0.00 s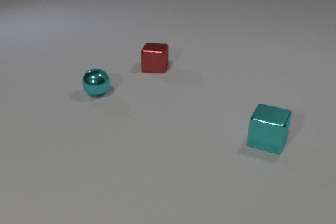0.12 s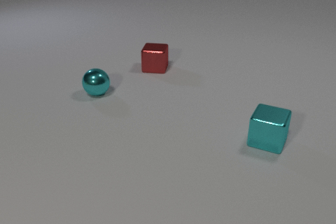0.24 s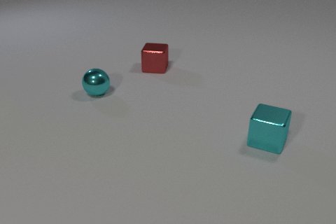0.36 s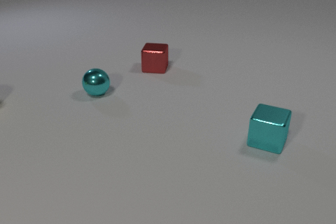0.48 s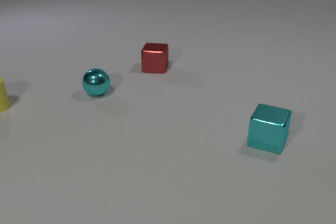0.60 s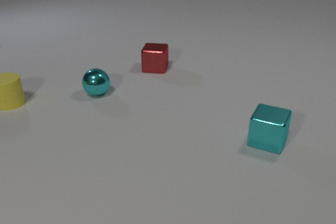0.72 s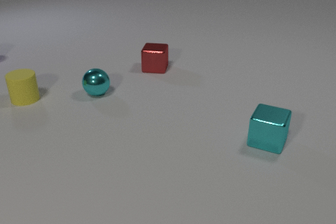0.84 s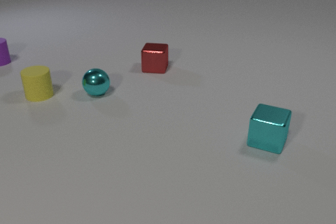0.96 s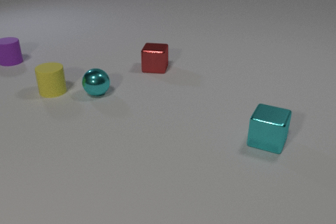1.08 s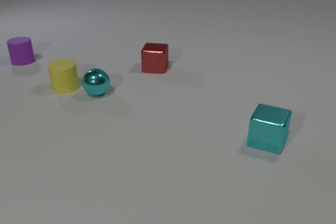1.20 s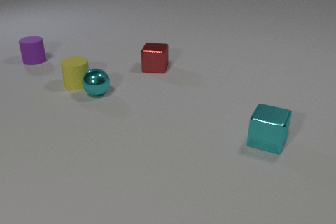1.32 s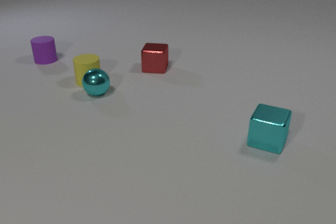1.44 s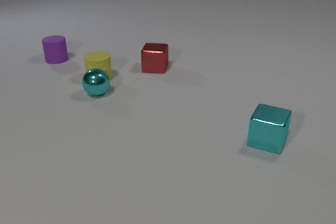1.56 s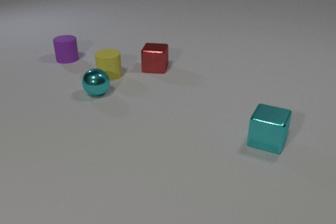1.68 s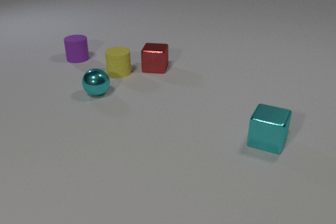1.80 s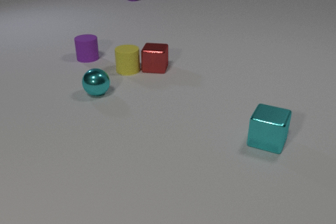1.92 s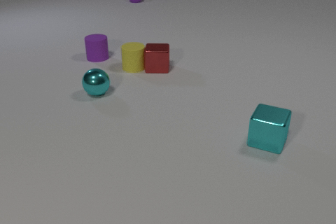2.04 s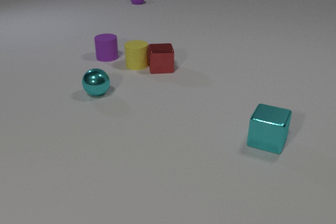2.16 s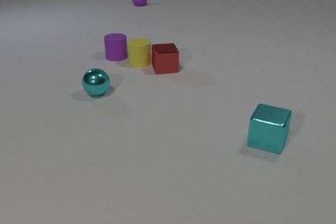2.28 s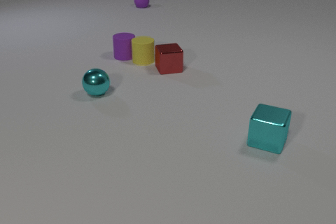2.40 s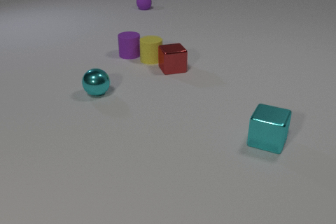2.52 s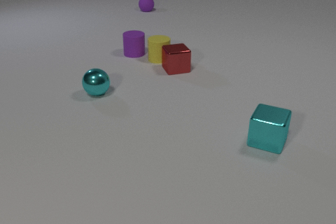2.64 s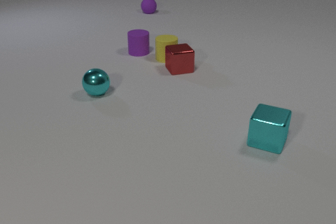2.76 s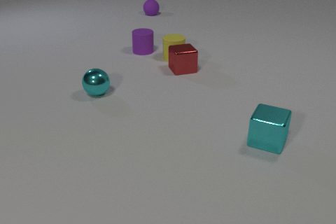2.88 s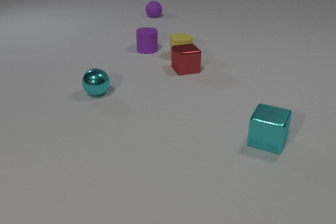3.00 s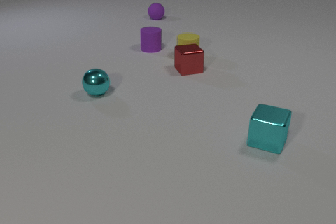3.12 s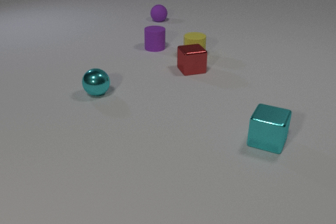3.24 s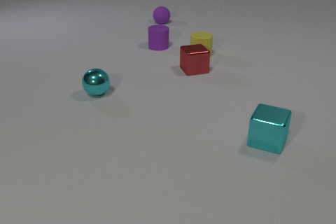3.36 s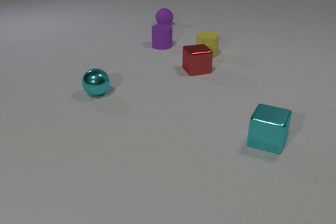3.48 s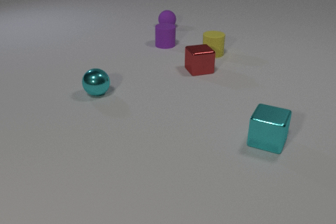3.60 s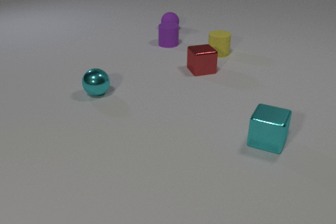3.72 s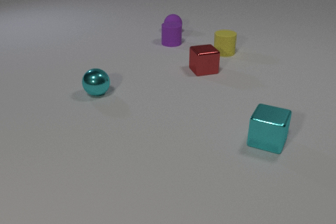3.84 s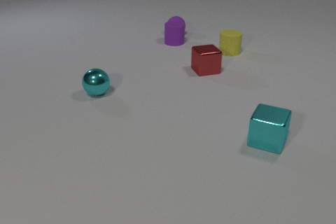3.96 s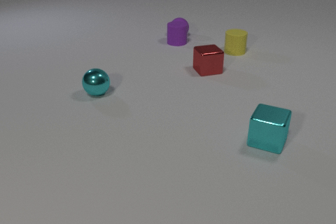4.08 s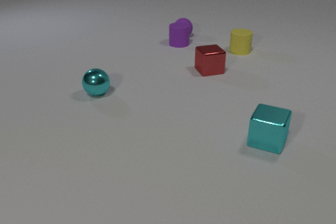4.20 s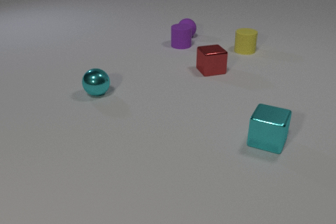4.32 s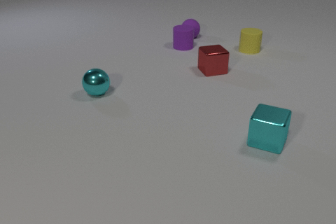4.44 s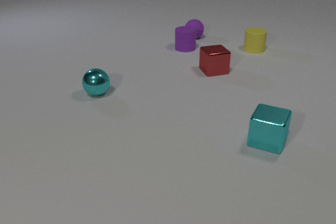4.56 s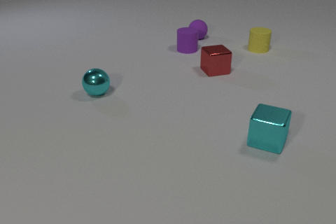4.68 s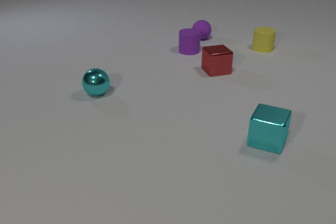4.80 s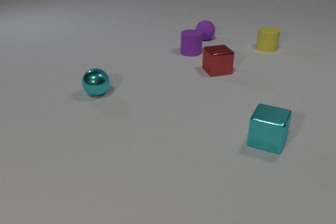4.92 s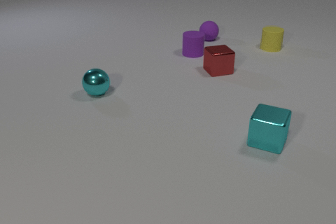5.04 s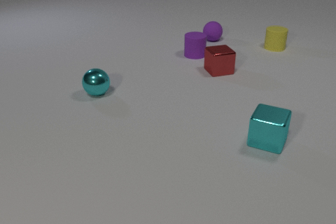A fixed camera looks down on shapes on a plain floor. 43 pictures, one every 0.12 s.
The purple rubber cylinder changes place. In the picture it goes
to the right.
The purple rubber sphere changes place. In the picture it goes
toward the camera.
0.00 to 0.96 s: The yellow rubber cylinder comes in at the left edge, slides to the right. The purple rubber cylinder comes in at the left edge, slides to the right.
0.96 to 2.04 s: The yellow rubber cylinder slides to the right and away from the camera. The red metal cube slides to the right. The purple rubber cylinder slides to the right. The purple rubber sphere comes in at the top edge, rolls toward the camera. The yellow rubber cylinder and the red metal cube collide.
2.04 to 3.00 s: The yellow rubber cylinder slides to the right and away from the camera. The red metal cube slides to the right. The purple rubber cylinder slides to the right and away from the camera. The purple rubber sphere rolls toward the camera. The yellow rubber cylinder and the purple rubber cylinder collide.
3.00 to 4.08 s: The yellow rubber cylinder slides to the right. The red metal cube slides to the right. The purple rubber cylinder slides to the right and away from the camera. The purple rubber sphere rolls toward the camera and to the right. The purple rubber cylinder and the purple rubber sphere collide.
4.08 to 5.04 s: The yellow rubber cylinder slides to the right and away from the camera. The red metal cube slides to the right. The purple rubber cylinder slides toward the camera and to the right. The purple rubber sphere rolls to the right.
Are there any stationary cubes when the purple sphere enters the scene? yes.
What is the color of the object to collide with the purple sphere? purple.
What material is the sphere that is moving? rubber.
